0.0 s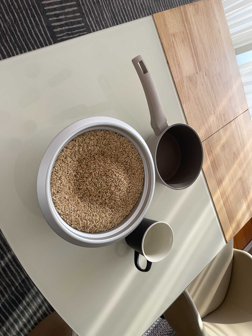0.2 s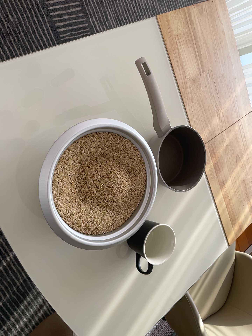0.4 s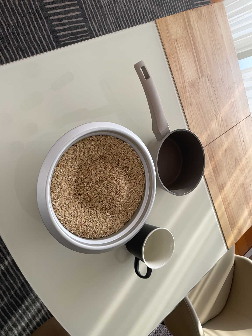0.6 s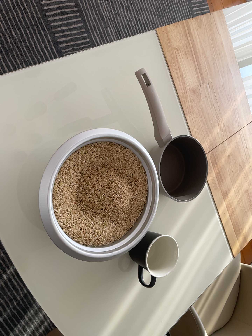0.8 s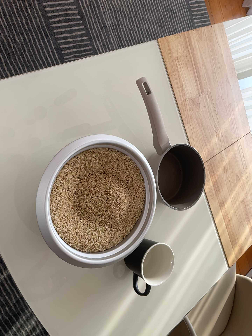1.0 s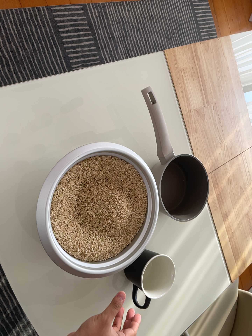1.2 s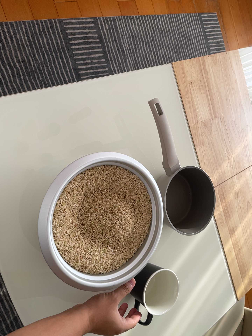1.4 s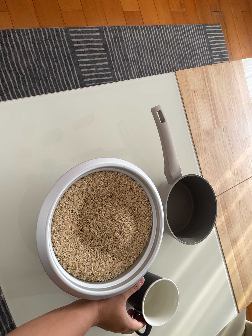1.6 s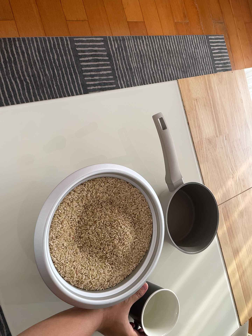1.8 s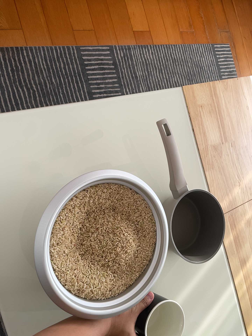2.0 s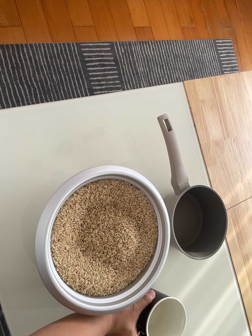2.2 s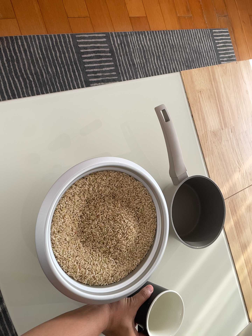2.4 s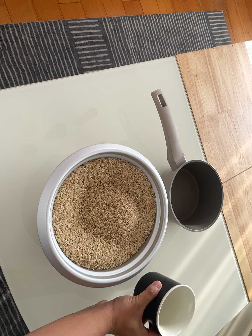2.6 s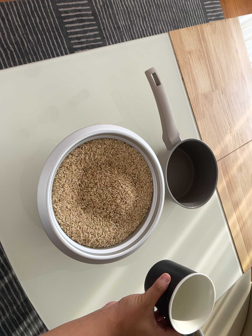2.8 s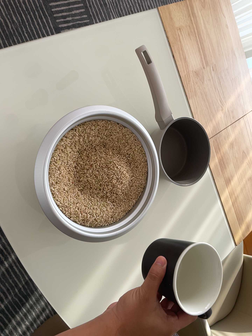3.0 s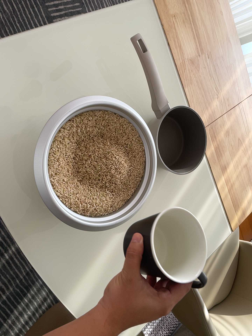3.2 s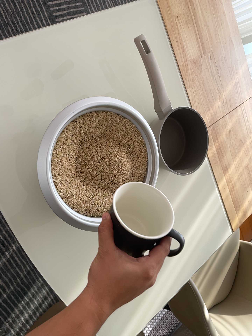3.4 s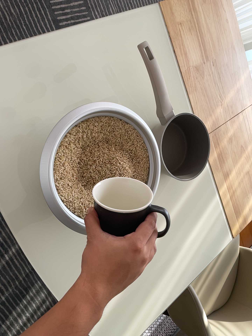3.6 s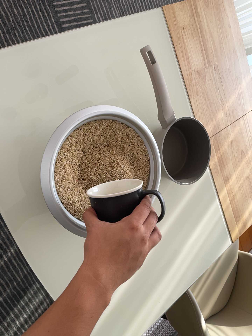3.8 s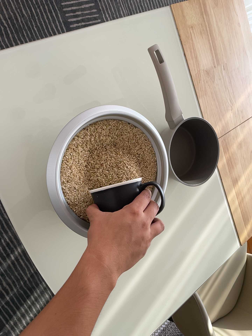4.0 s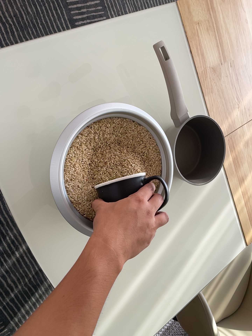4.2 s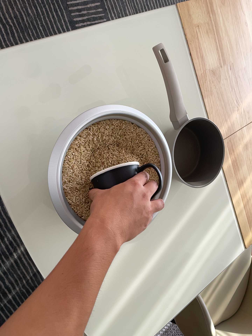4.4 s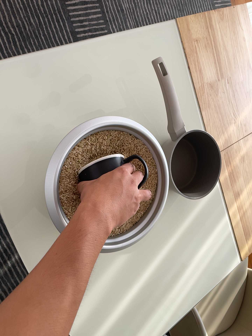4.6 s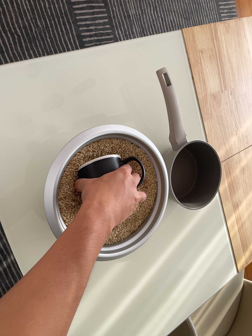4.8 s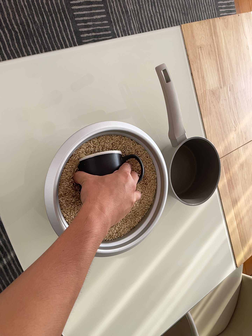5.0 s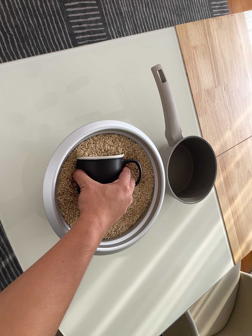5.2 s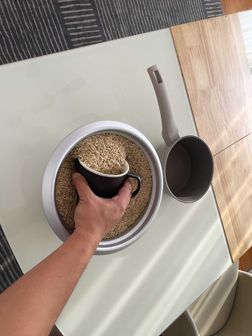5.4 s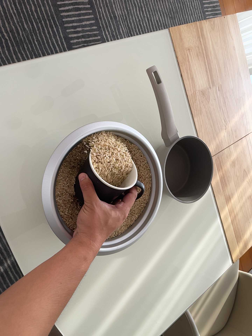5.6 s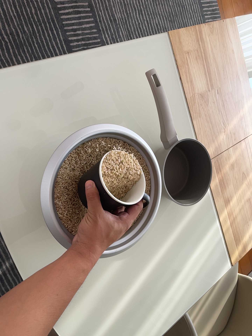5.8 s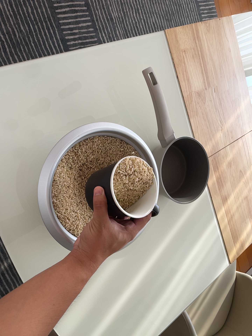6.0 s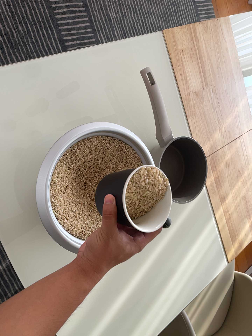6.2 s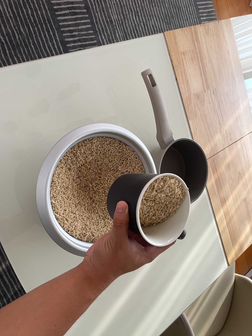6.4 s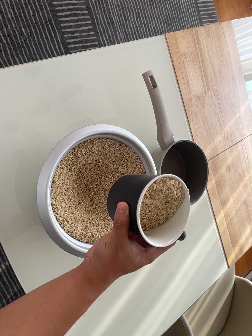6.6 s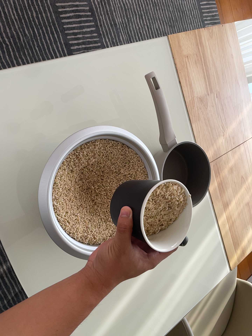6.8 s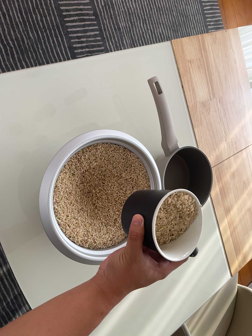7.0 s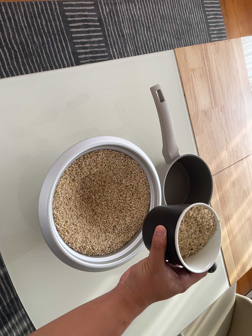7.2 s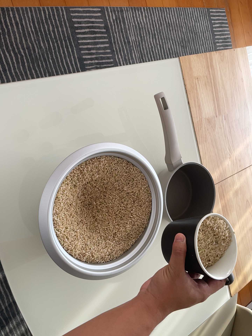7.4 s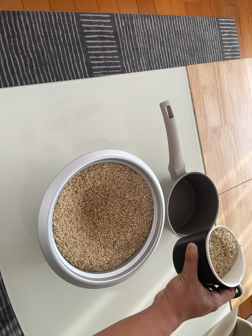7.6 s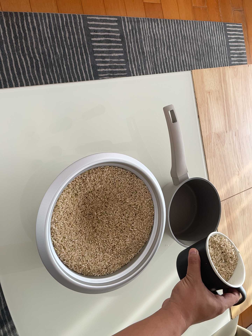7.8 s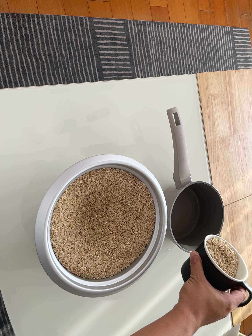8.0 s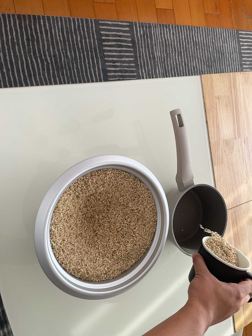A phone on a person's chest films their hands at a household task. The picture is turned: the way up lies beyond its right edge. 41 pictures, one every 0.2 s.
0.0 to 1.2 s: The camera's aim tips toward the top of its view by about 10 degrees, and the scene shifts downward.
1.2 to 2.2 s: The camera shifts only a little, or ends up much as it began.
2.2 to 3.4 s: The camera's aim tips toward the bottom of its view by about 10 degrees, and the scene shifts upward.
3.4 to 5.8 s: The camera shifts only a little, or ends up much as it began.
5.8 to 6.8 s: The camera keeps its place and its aim.
6.8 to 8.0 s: The camera rolls about its line of sight by about 10 degrees, and the scene rotates clockwise.
The film runs forward here.
